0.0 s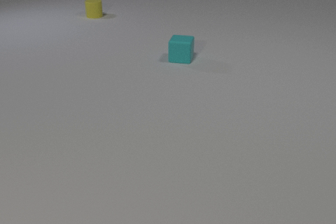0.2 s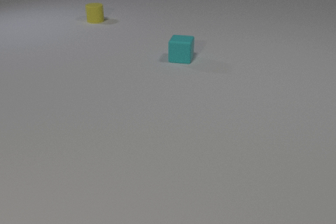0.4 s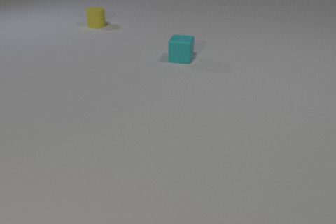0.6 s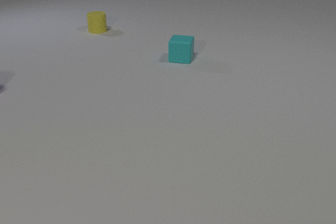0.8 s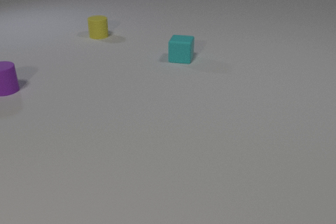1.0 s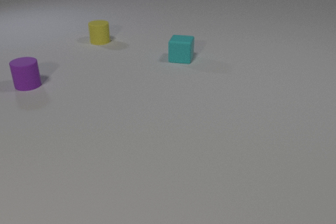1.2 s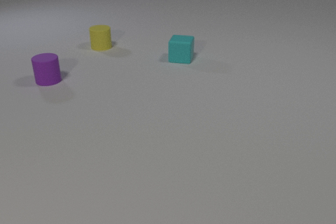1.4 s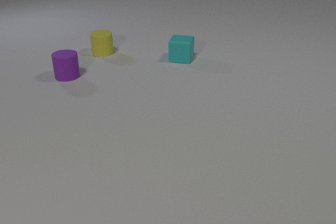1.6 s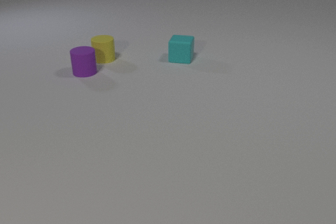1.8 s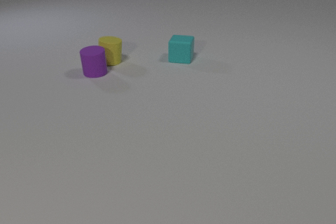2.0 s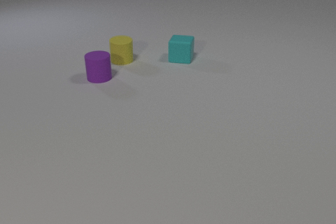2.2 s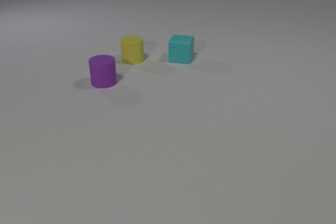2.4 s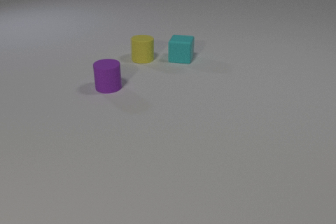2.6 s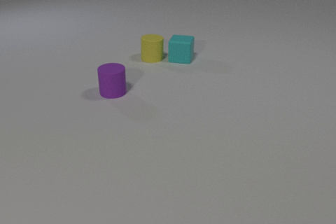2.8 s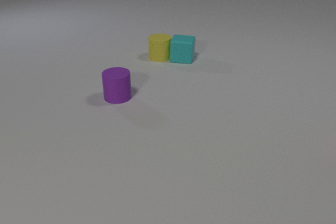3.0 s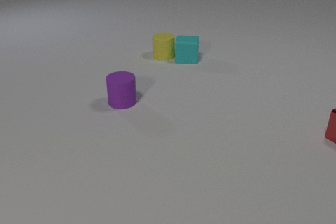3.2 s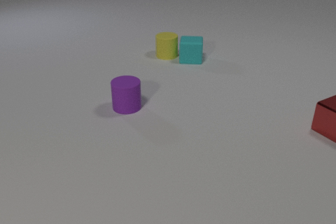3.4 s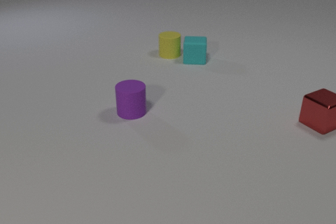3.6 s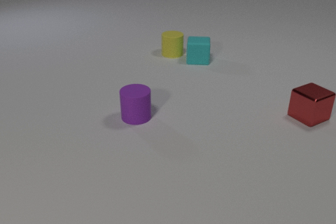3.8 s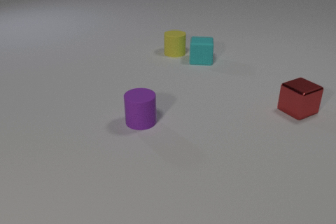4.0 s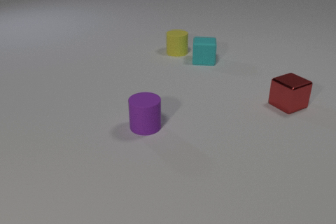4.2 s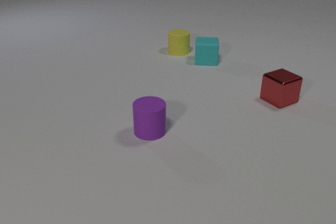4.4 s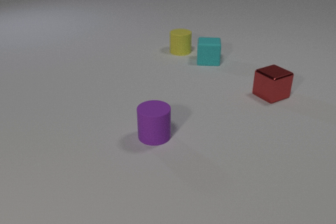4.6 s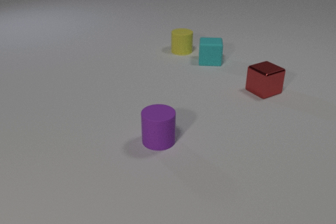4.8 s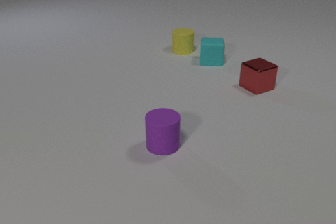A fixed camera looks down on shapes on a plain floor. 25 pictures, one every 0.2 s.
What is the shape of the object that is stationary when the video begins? cube.
What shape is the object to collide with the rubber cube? cylinder.
What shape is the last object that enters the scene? cube.
0.0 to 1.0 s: The purple rubber cylinder comes in at the left edge, slides to the right. The yellow rubber cylinder slides toward the camera.
1.0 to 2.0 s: The purple rubber cylinder slides to the right. The yellow rubber cylinder slides toward the camera. The purple rubber cylinder and the yellow rubber cylinder collide.
2.0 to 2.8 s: The purple rubber cylinder slides toward the camera. The yellow rubber cylinder slides to the right. The yellow rubber cylinder and the cyan rubber cube collide.
2.8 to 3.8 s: The purple rubber cylinder slides toward the camera and to the right. The yellow rubber cylinder slides to the right and away from the camera. The cyan rubber cube slides to the right. The red metal cube comes in at the right edge, slides to the left and away from the camera.
3.8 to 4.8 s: The purple rubber cylinder slides toward the camera and to the right. The yellow rubber cylinder slides to the right and away from the camera. The cyan rubber cube slides to the right. The red metal cube slides to the left and away from the camera.
